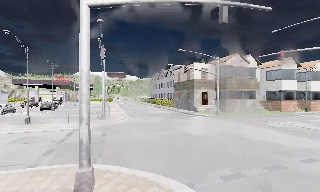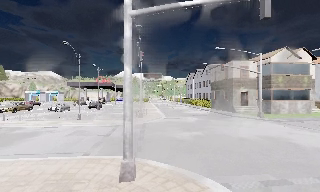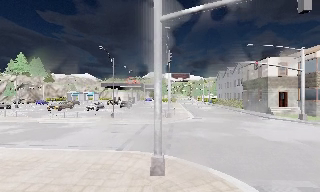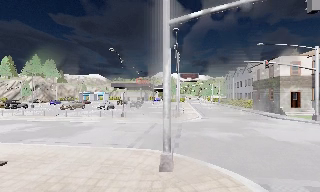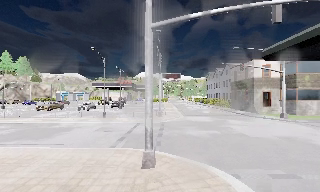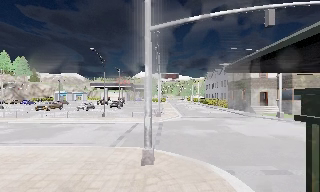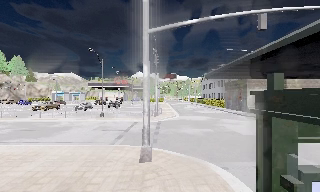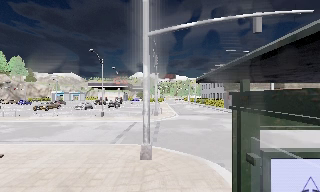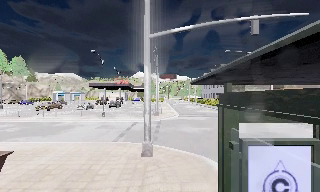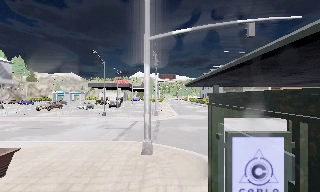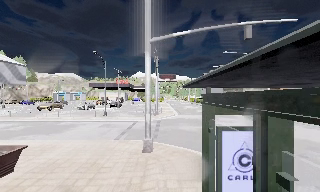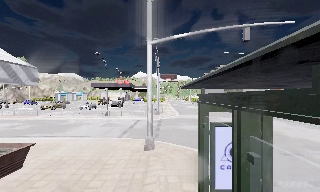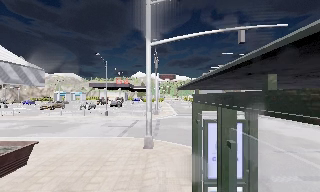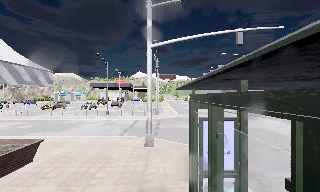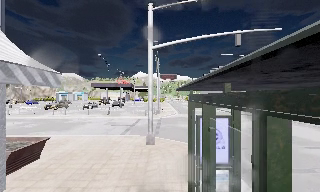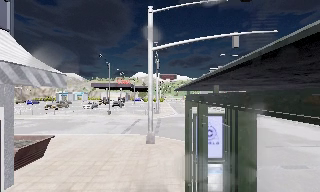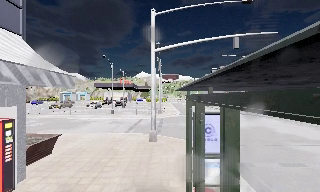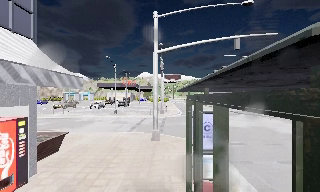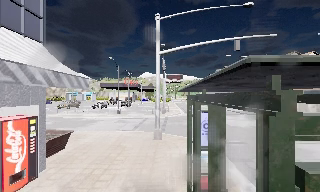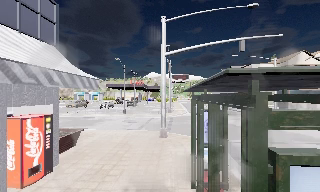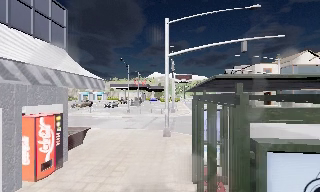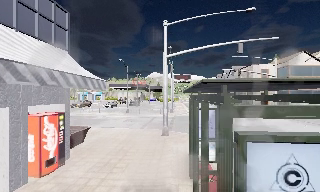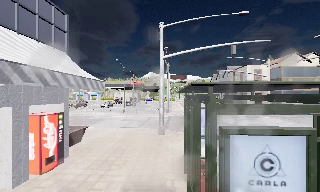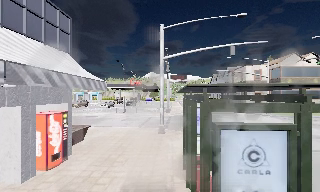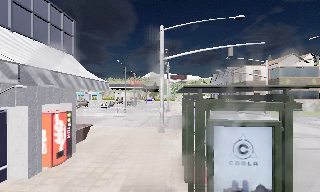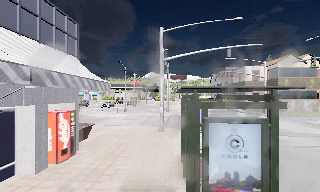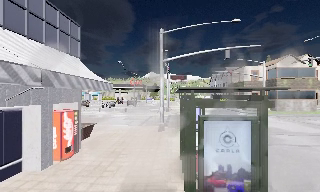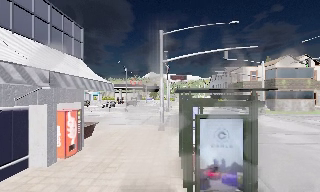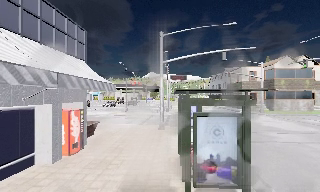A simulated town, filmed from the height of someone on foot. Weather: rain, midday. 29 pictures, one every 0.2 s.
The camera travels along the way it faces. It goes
backward.
0.0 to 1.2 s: The camera pans to its left, which is counterclockwise from overhead, by about 20 degrees. It travels backward, about 1.5 m, so what stands in front gets smaller.
1.2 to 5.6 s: The camera travels backward, about 6 m, so what stands in front gets smaller.
The film runs backward here.
